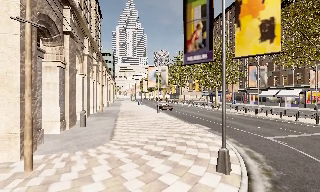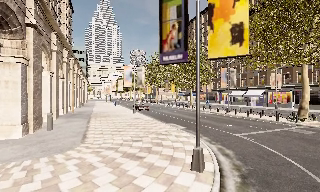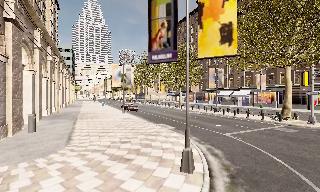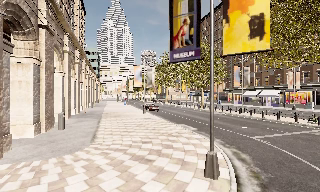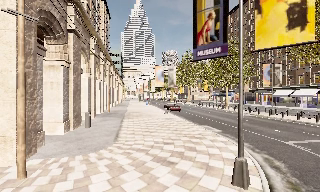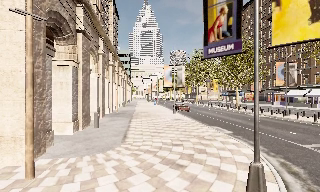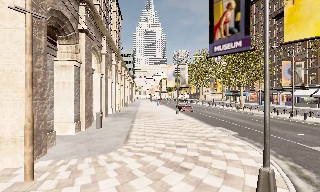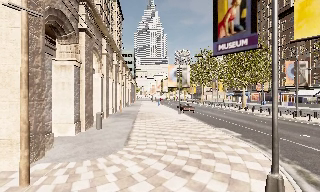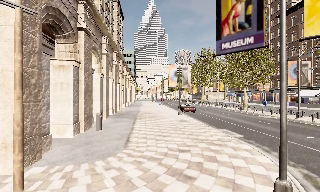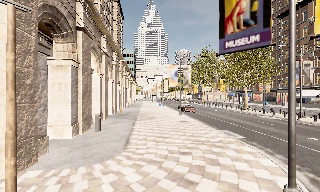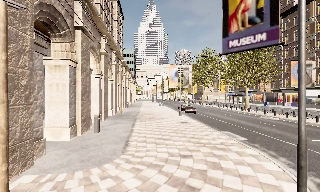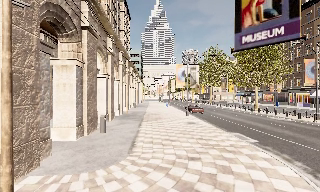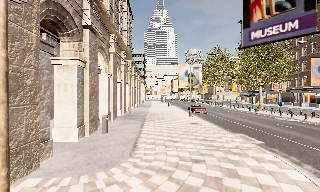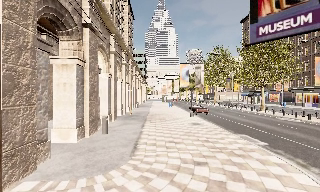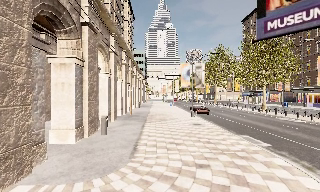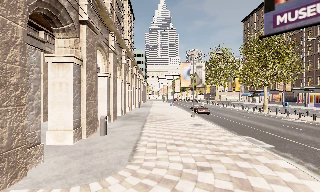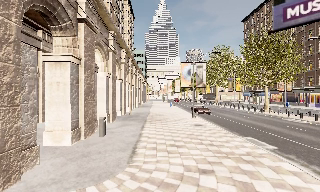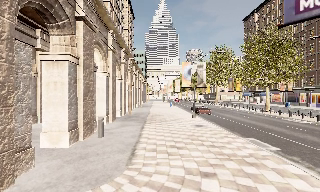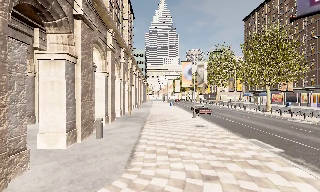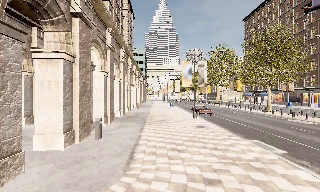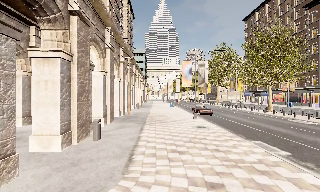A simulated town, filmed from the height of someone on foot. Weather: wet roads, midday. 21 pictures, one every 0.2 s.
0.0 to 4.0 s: The camera swings to its left by about 10 degrees, and the scene slides to the right. It travels forward, about 4 m, so what stands in front looms larger.
The film runs forward here.
